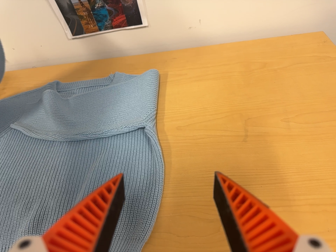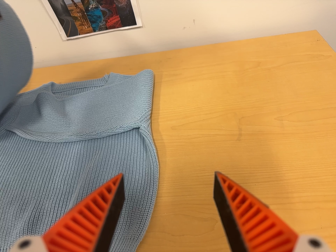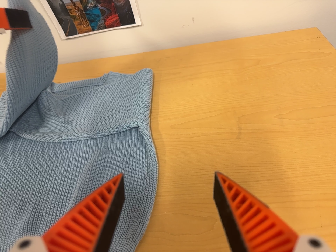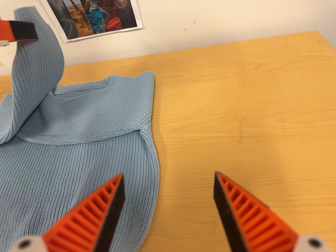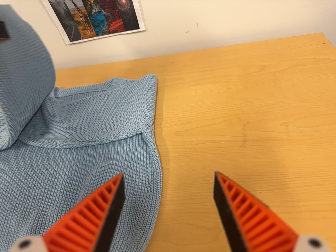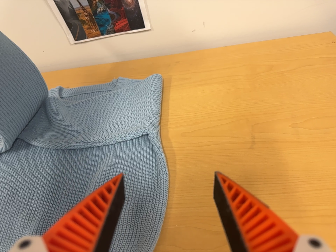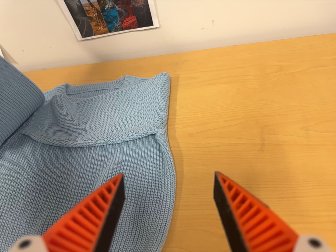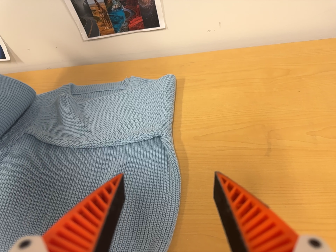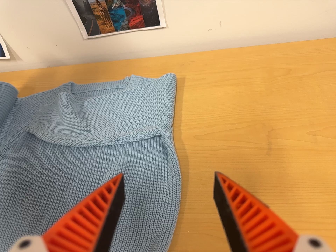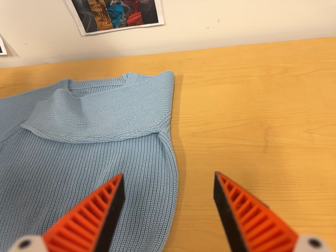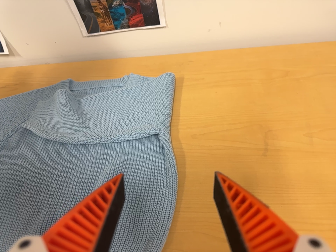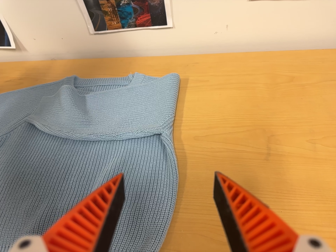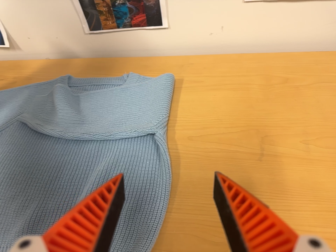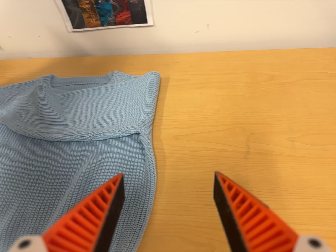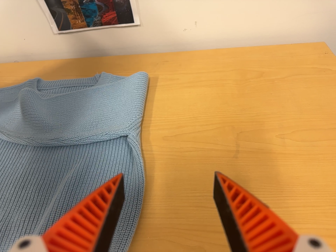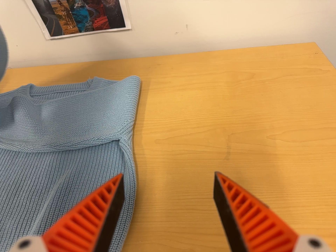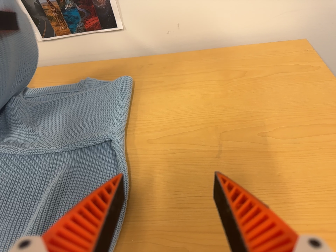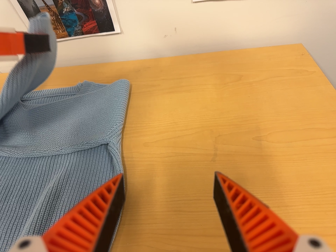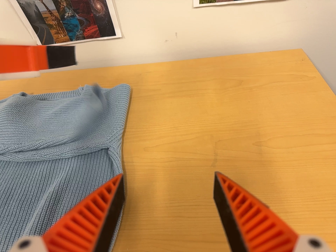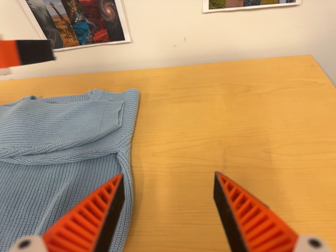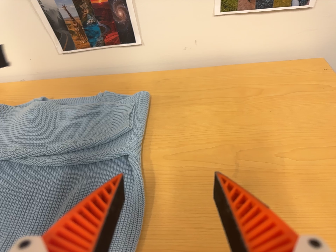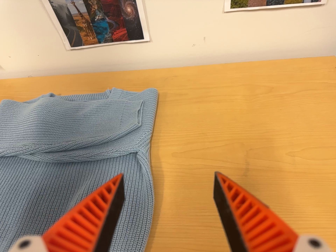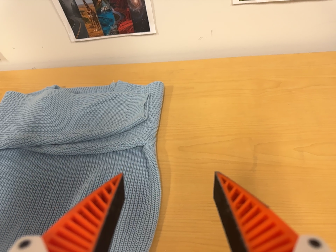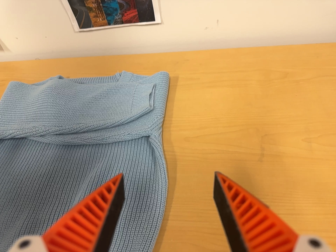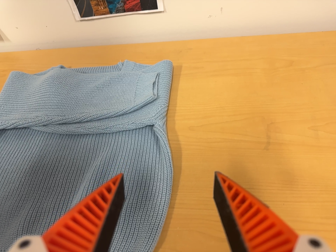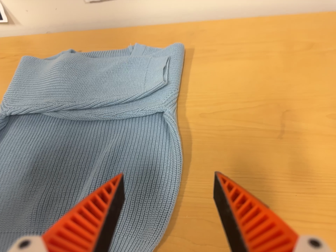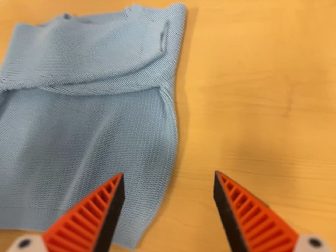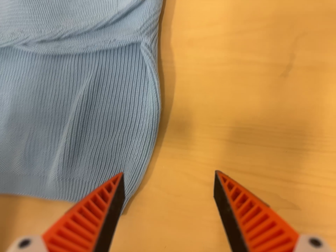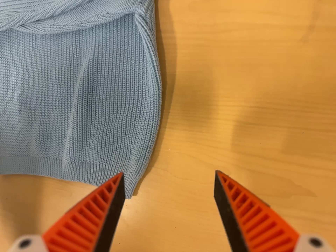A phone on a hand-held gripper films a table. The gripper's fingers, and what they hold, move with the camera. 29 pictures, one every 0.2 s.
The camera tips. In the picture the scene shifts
upward.
0.0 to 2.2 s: The camera shifts only a little, or ends up much as it began.
2.2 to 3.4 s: The camera travels to its right, about 6 cm, so close, fixed things drift to the left.
3.4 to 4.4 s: The camera travels to its left, about 4 cm, so close, fixed things drift to the right.
4.4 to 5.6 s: The camera pans to its left by about 20 degrees. It travels toward the top of its view, to its right and forward, about 18 cm. Its aim tips toward the bottom of its view by about 45 degrees, and the scene shifts upward.
The film runs forward here.
